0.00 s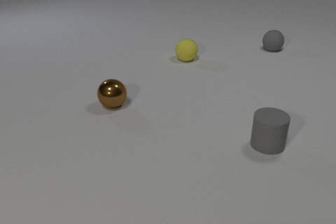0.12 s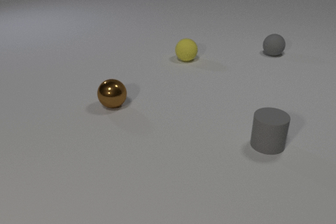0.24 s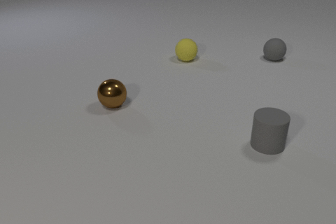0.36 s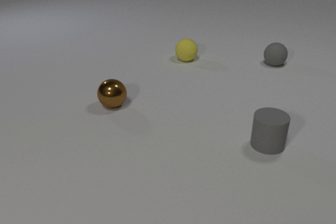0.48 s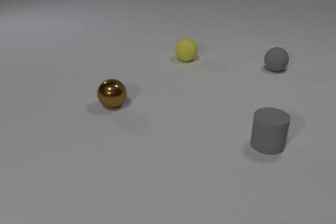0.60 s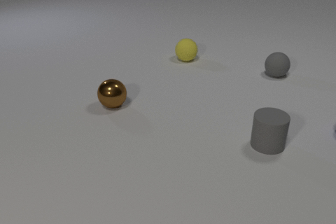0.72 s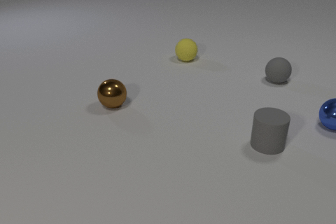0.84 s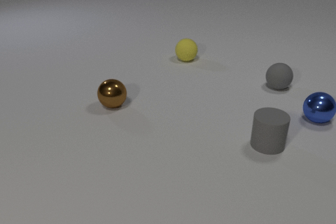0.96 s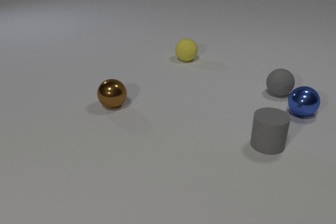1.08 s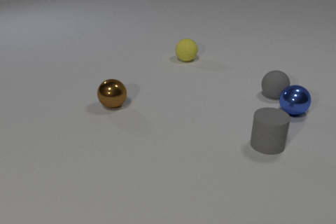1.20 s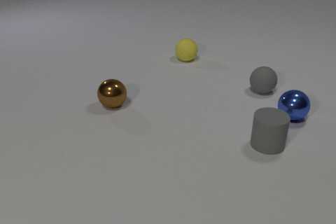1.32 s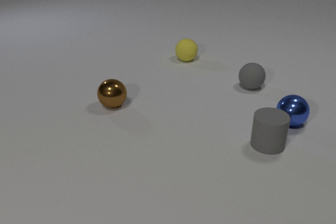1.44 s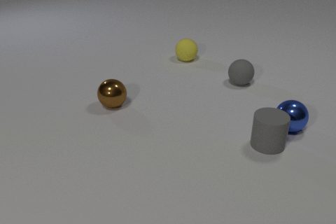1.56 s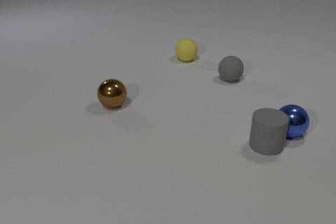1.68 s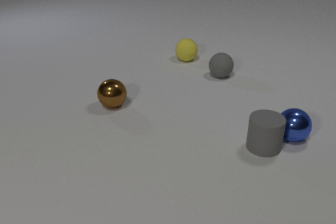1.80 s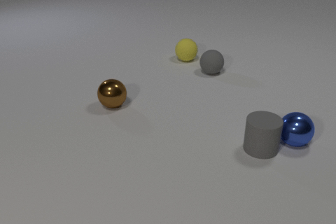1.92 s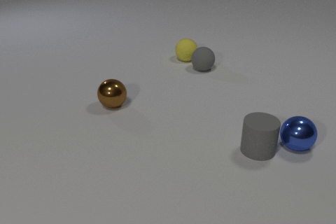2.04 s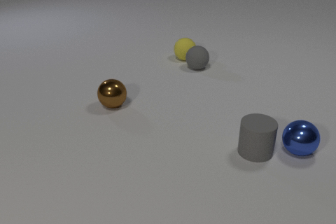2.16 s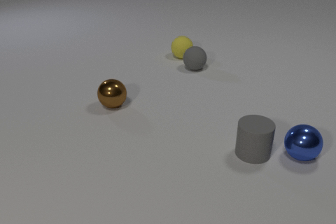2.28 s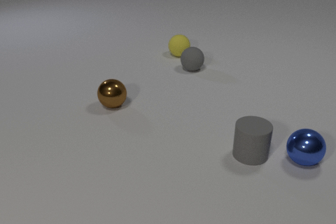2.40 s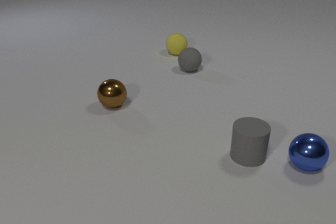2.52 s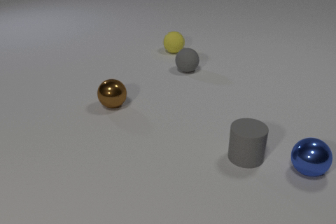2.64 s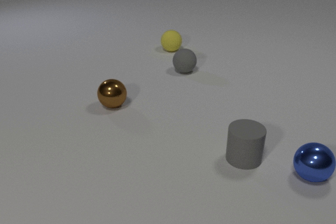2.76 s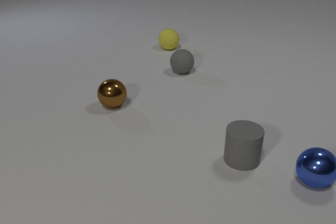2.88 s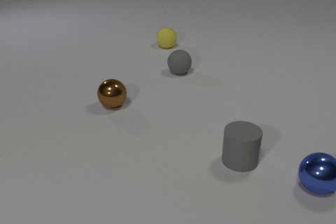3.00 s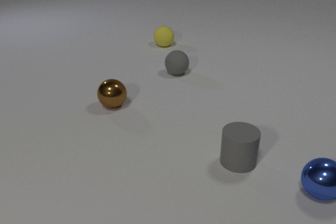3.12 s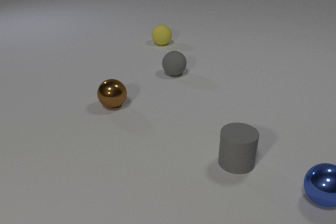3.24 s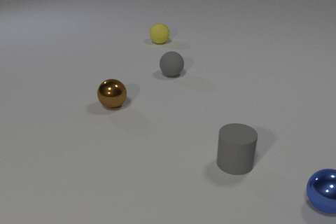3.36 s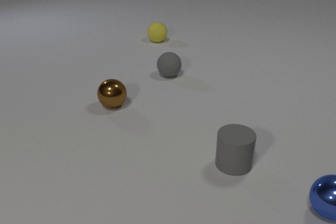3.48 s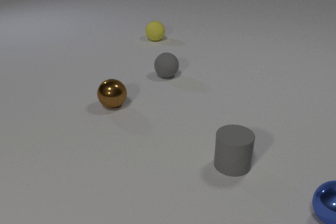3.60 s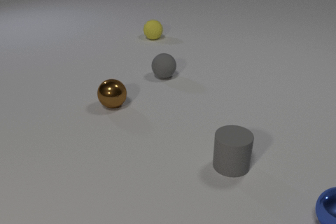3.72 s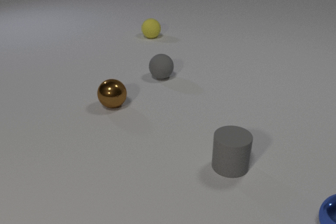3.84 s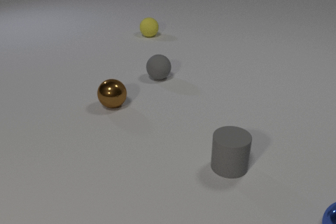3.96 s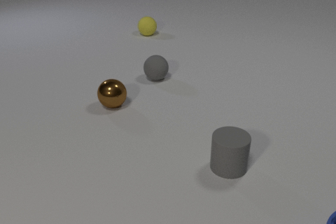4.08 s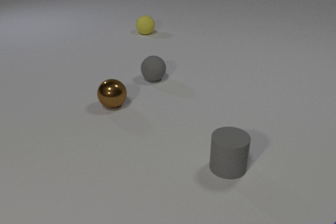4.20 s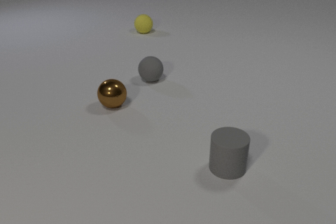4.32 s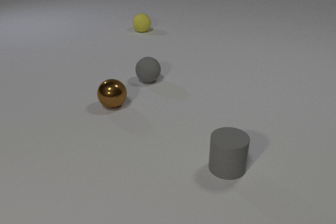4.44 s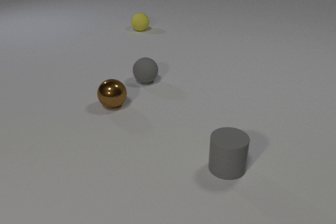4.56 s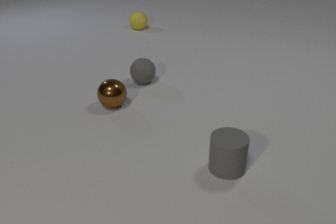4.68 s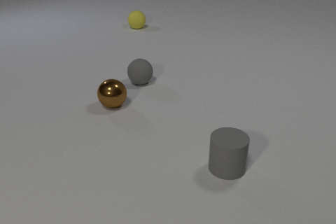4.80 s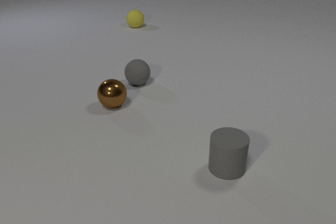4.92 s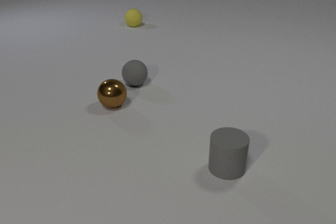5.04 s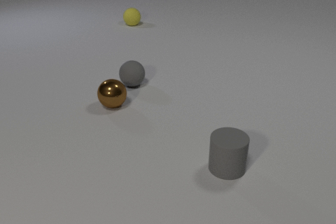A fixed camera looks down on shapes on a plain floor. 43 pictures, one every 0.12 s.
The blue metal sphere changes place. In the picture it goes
toward the camera.
The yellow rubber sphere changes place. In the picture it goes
away from the camera.
0.00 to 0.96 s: The gray rubber sphere rolls toward the camera. The blue metal sphere comes in at the right edge, rolls to the left and away from the camera.
0.96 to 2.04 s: The gray rubber sphere rolls to the left and away from the camera. The blue metal sphere rolls toward the camera. The gray rubber cylinder slides toward the camera and to the left. The gray rubber sphere and the blue metal sphere collide. The blue metal sphere and the gray rubber cylinder collide. The gray rubber sphere and the yellow rubber sphere collide.
2.04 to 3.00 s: The gray rubber sphere rolls to the left and toward the camera. The blue metal sphere rolls toward the camera. The yellow rubber sphere rolls away from the camera and to the left. The gray rubber cylinder slides toward the camera and to the left.
3.00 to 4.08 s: The gray rubber sphere rolls to the left and toward the camera. The blue metal sphere rolls toward the camera and to the right. The yellow rubber sphere rolls away from the camera and to the left. The gray rubber cylinder slides toward the camera and to the left.
4.08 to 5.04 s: The gray rubber sphere rolls to the left and toward the camera. The yellow rubber sphere rolls away from the camera and to the left.
How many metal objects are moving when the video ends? 0.
What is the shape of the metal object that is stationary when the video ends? sphere.
What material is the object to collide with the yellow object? rubber.
